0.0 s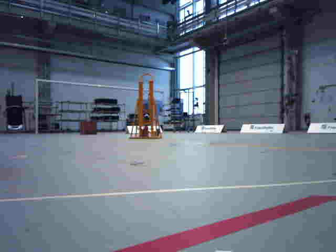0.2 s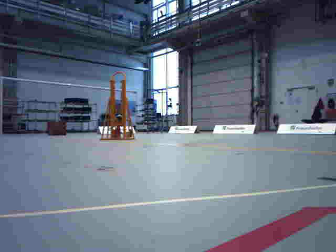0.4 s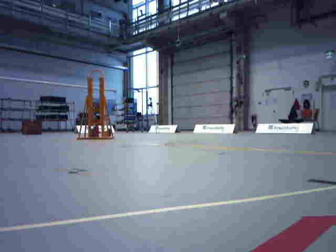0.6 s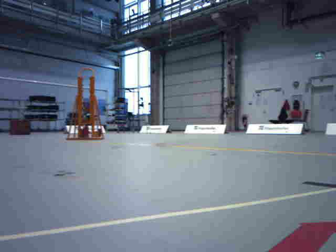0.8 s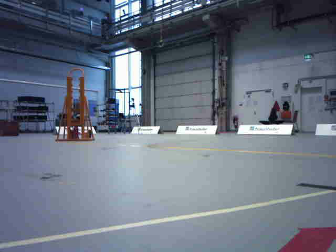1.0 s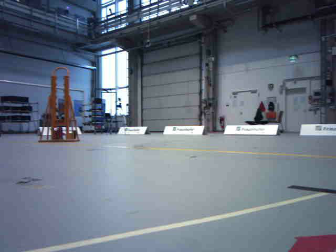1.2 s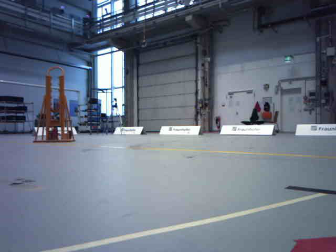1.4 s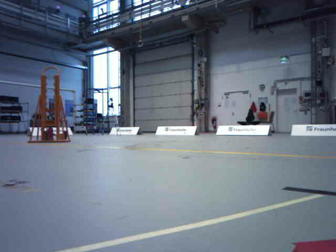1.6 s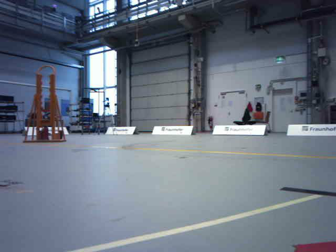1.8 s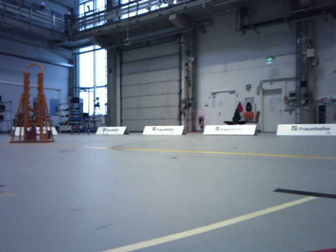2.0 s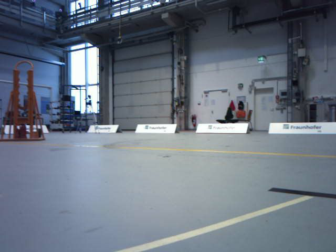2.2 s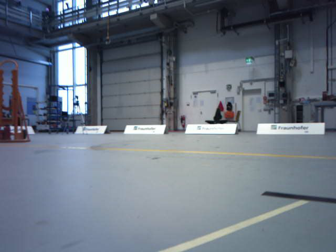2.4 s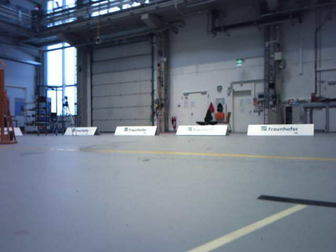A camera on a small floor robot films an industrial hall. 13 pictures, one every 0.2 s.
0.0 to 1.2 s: The camera swings to its right by about 15 degrees, and the scene slides to the left. It travels forward, about 0.3 m, so what stands in front looms larger.
1.2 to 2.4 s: The camera travels forward, about 0.2 m, so what stands in front looms larger.
The film runs forward here.
